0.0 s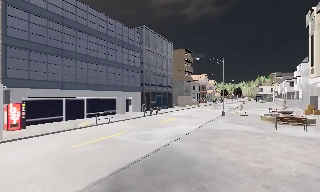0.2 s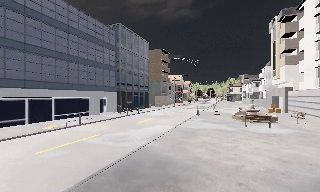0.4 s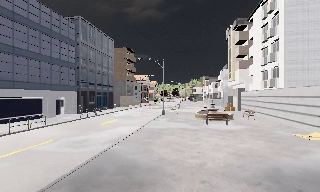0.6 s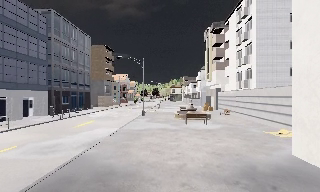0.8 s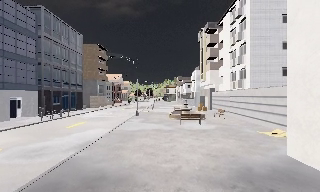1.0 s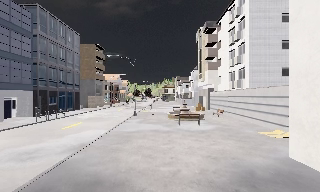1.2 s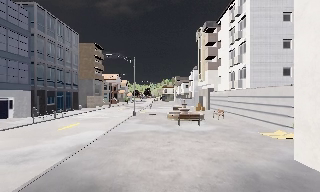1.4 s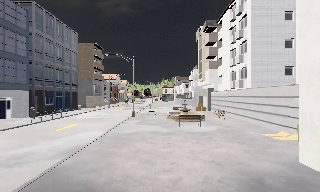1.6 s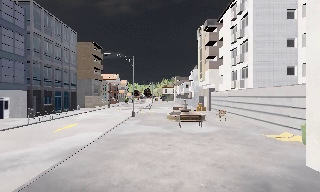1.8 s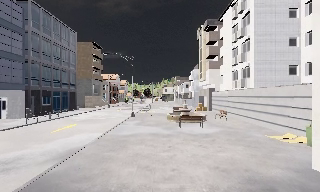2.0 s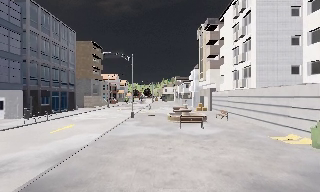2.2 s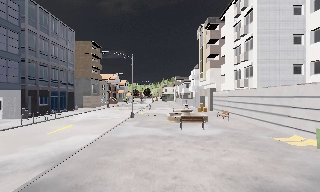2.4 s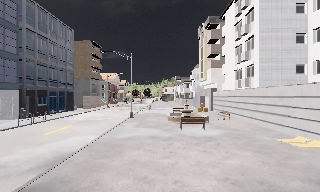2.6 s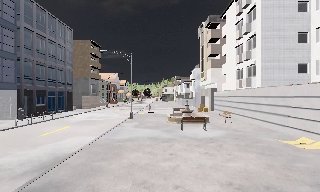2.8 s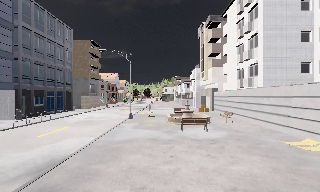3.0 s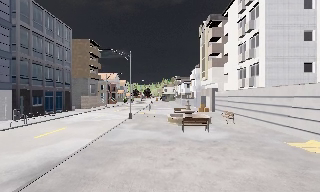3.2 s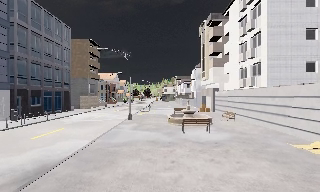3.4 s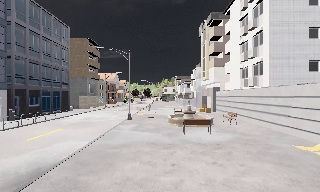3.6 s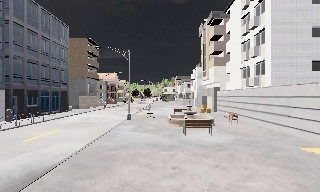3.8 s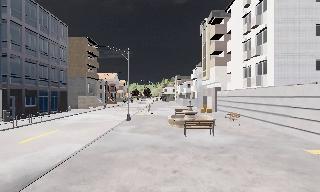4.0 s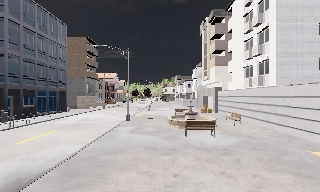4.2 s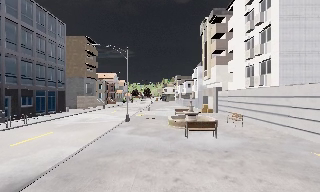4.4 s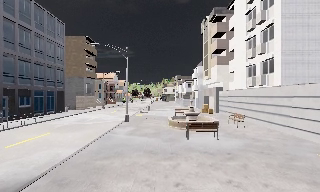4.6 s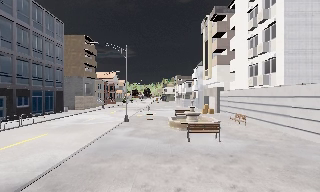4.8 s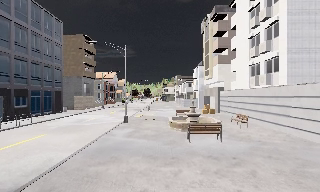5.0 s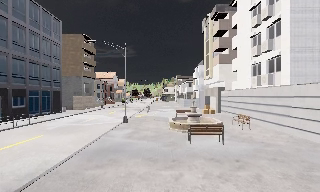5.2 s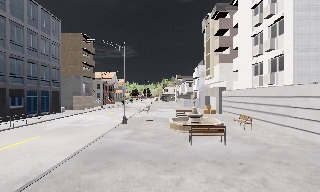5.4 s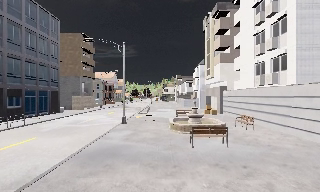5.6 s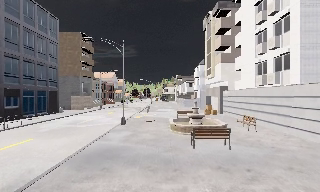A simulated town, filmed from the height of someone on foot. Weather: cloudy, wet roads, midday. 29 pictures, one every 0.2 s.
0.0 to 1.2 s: The camera swings to its right by about 30 degrees, and the scene slides to the left. It travels forward, about 1.5 m.
1.2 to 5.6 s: The camera travels forward, about 6 m, so what stands in front looms larger.
The film runs forward here.
